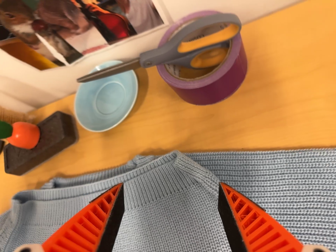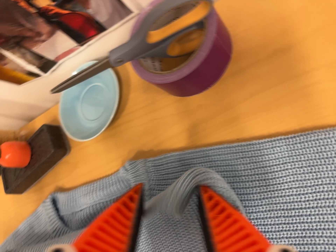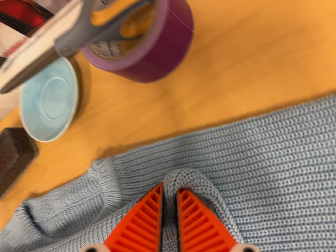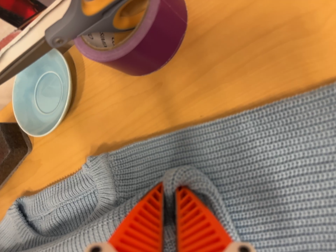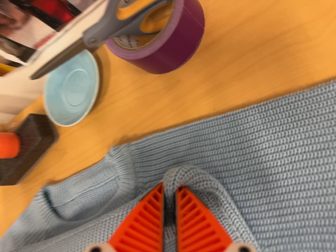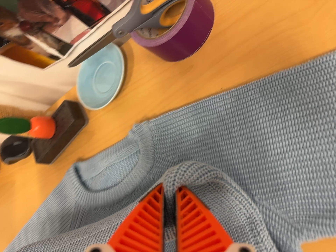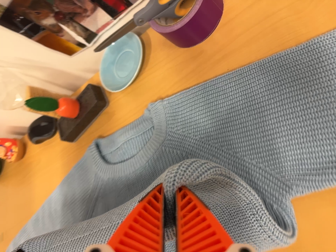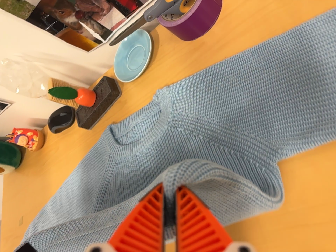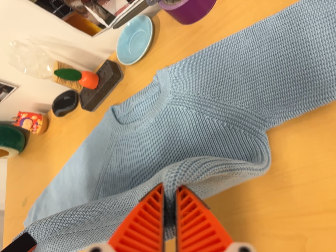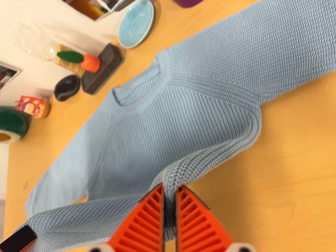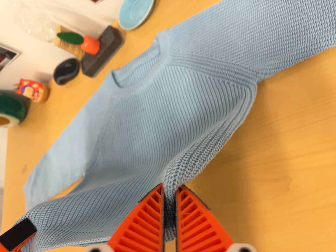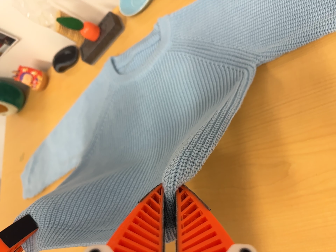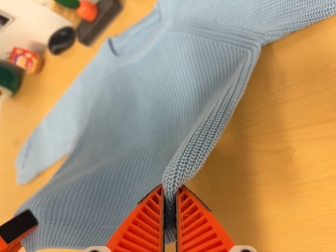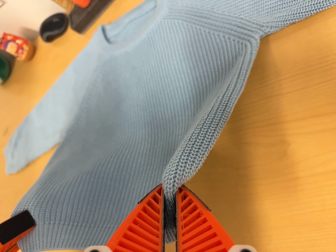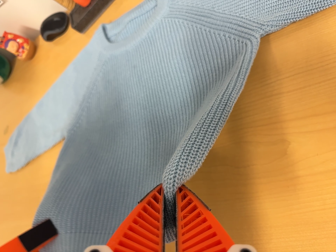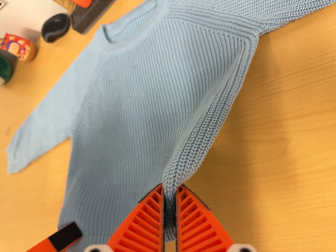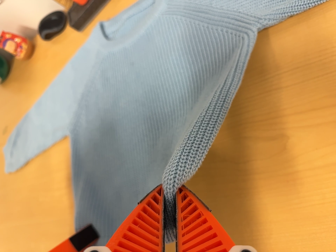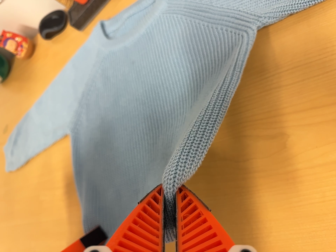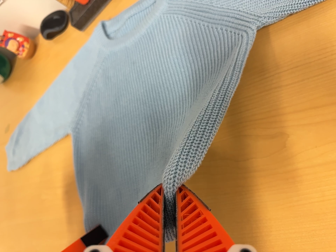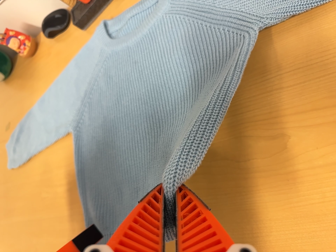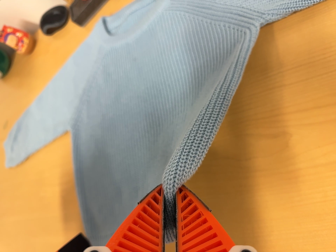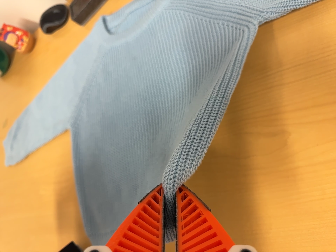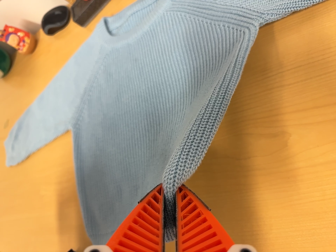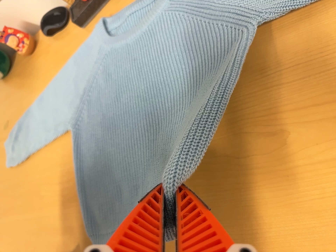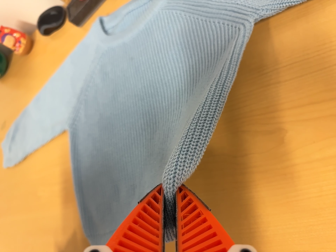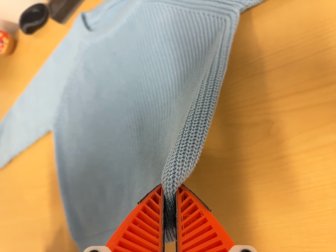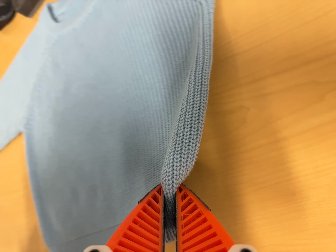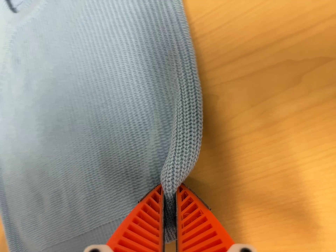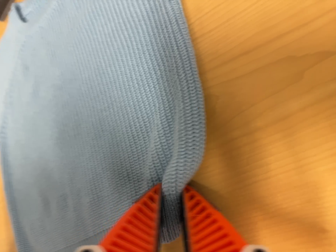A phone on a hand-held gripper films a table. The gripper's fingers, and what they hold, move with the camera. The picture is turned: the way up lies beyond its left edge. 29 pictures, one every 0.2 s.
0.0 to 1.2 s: The camera pans to its left by about 10 degrees. It travels toward the bottom of its view, to its right and backward, about 12 cm, so close, fixed things drift upward. It rolls about its line of sight by about 10 degrees, and the scene rotates counterclockwise.
1.2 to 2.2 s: The camera travels toward the bottom of its view and backward, about 18 cm, so close, fixed things drift upward.
2.2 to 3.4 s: The camera shifts only a little, or ends up much as it began.
3.4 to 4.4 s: The camera keeps its place and its aim.
4.4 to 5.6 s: The camera travels to its right and forward, about 12 cm, so close, fixed things drift to the left. It rolls about its line of sight by about 10 degrees, and the scene rotates counterclockwise.
The film runs backward here.
